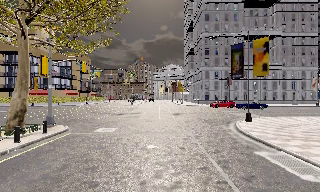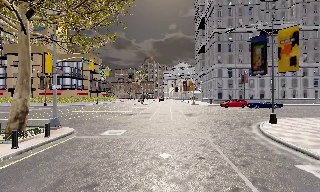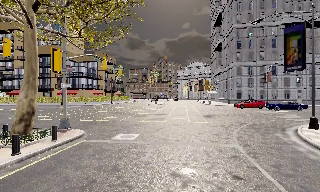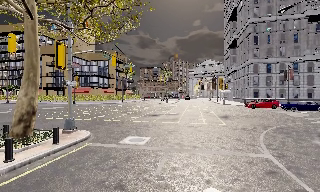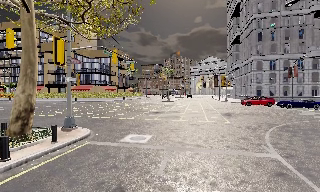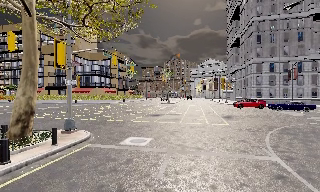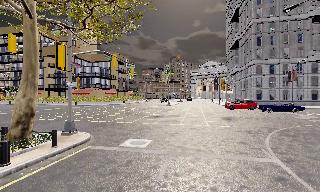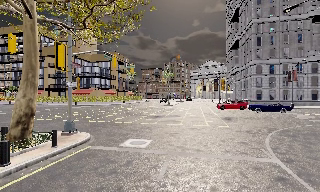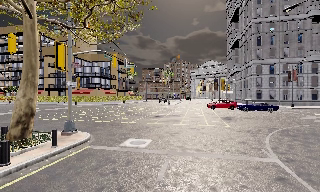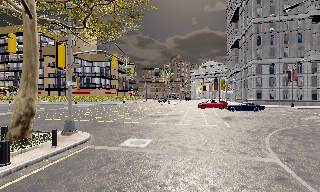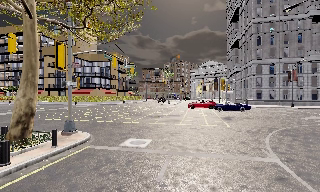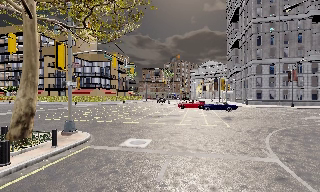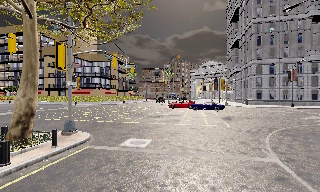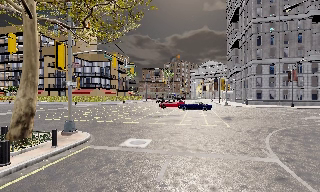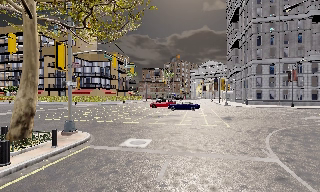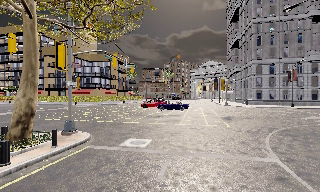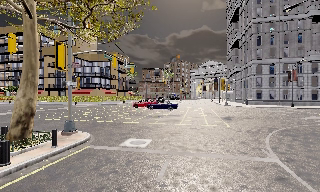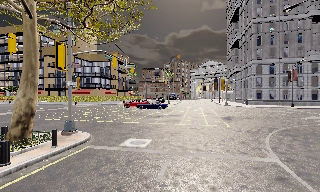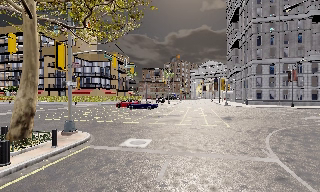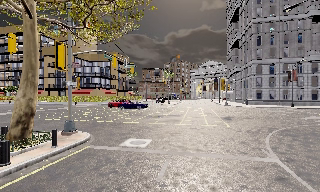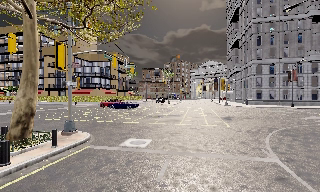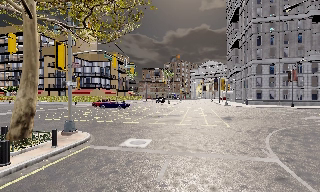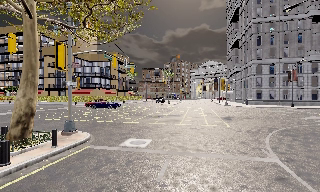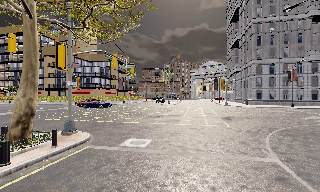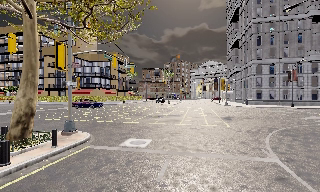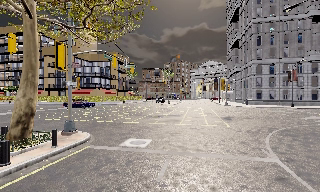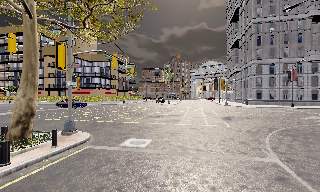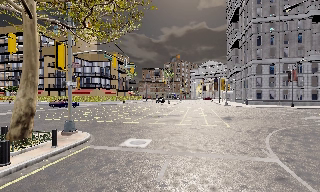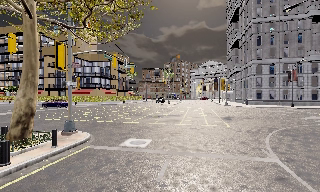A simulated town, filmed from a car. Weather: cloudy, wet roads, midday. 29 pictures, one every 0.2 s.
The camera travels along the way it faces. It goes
forward.
0.0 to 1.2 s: The camera pans to its left, which is counterclockwise from overhead, by about 15 degrees. It travels forward, about 3.5 m, so what stands in front looms larger. It loses speed.
1.2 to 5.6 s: The camera keeps its place and its aim.
The film runs forward here.
